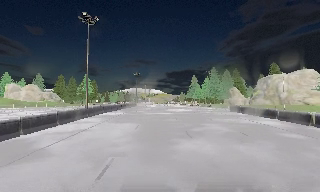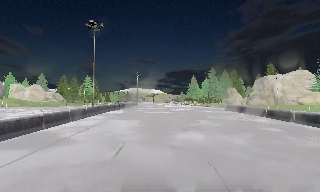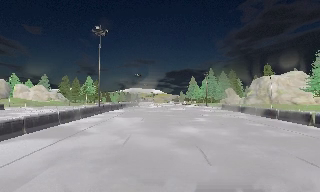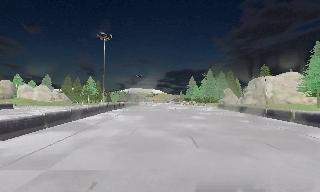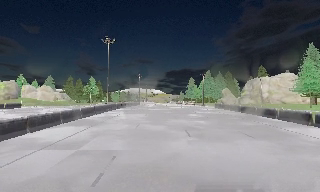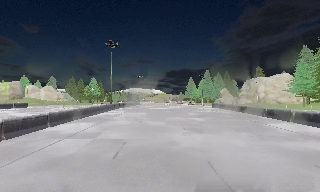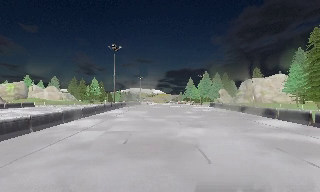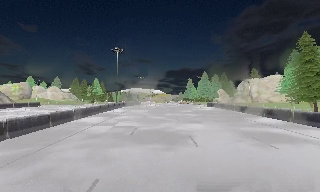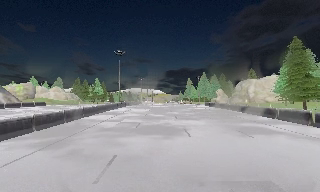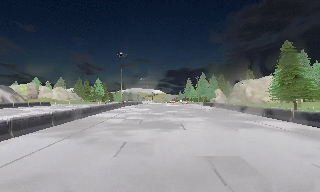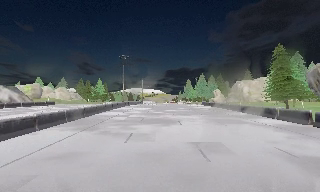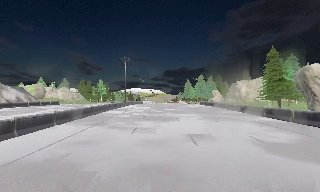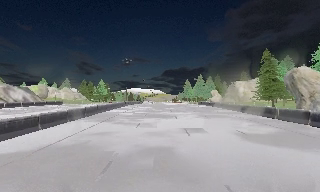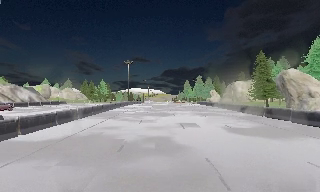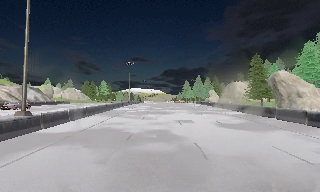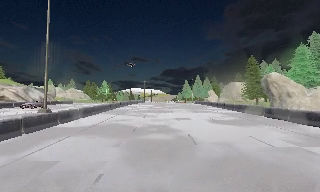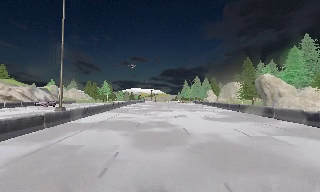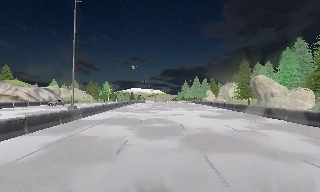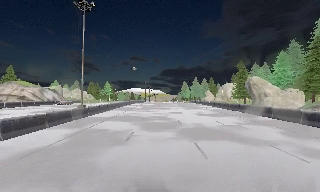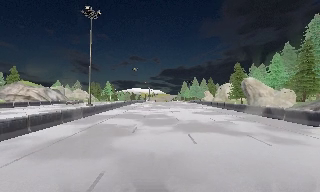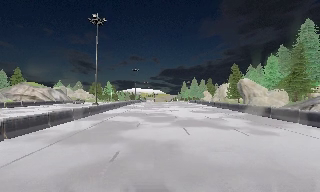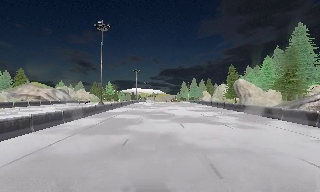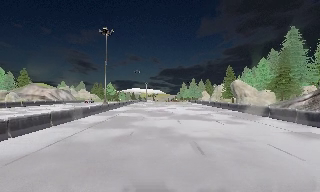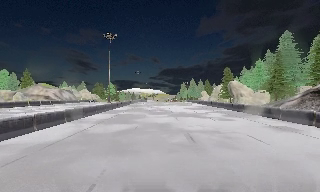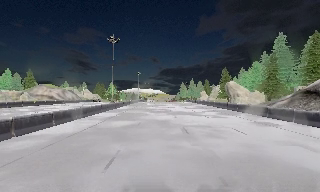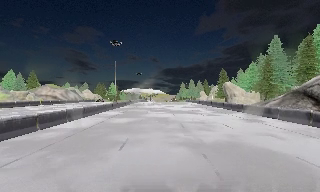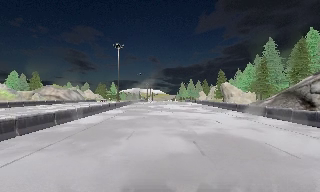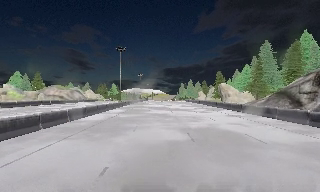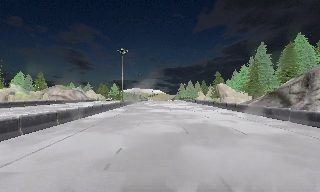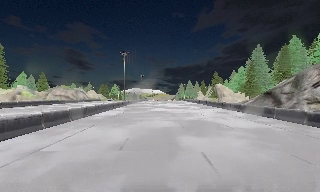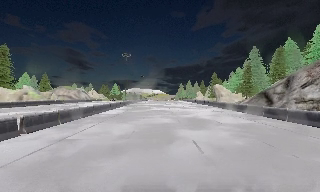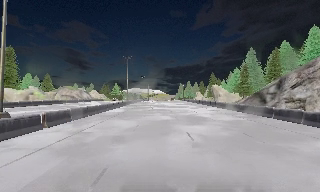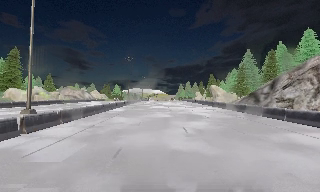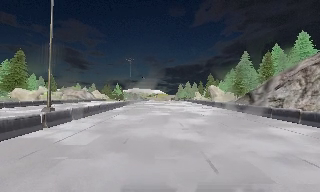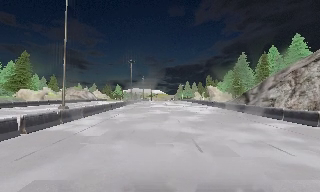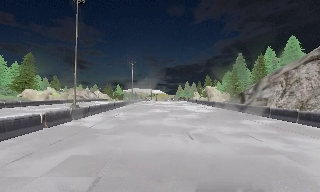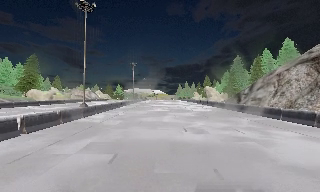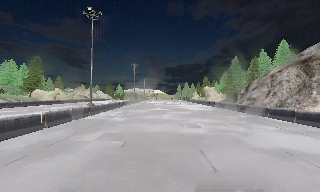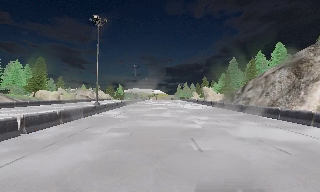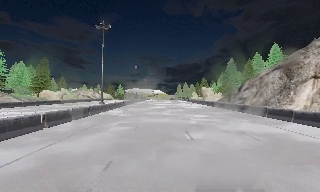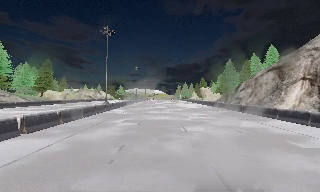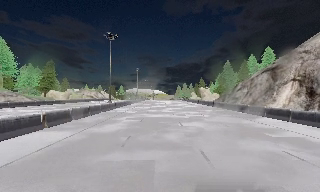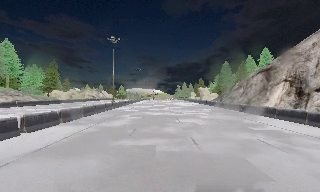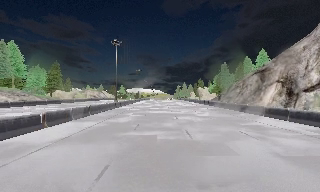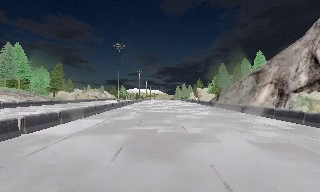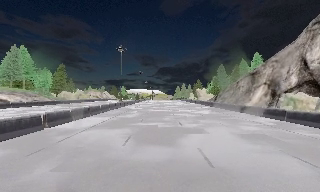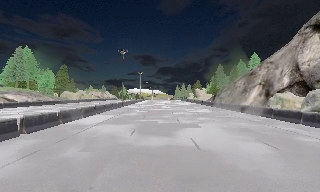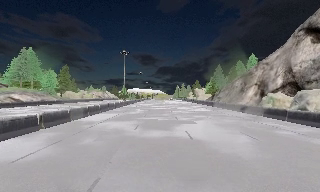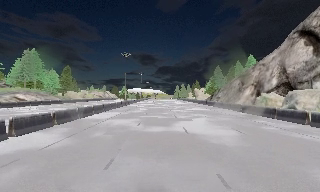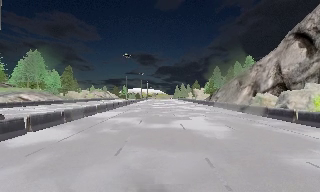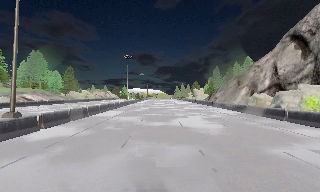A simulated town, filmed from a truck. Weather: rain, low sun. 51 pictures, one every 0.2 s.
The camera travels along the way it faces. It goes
backward.
0.0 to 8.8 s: The camera travels backward, about 80 m, so what stands in front gets smaller.
8.8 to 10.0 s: The camera travels backward, about 9 m, so what stands in front gets smaller. It loses speed.
The film runs backward here.
